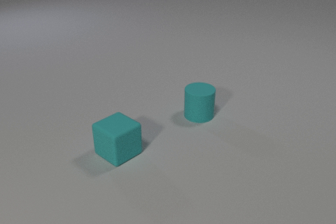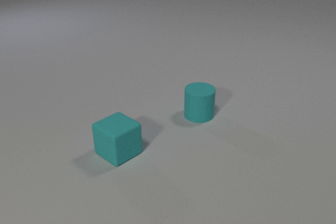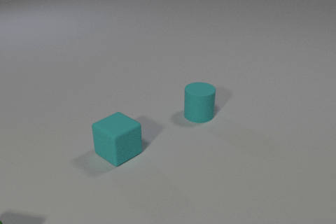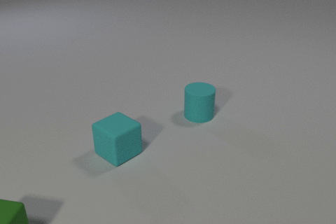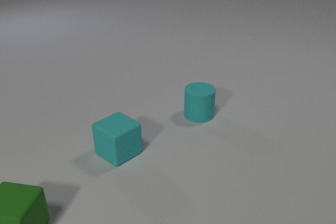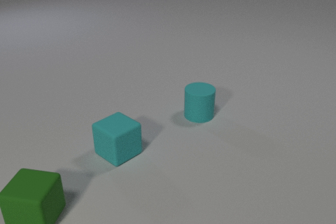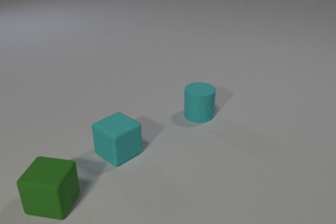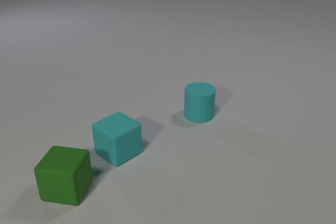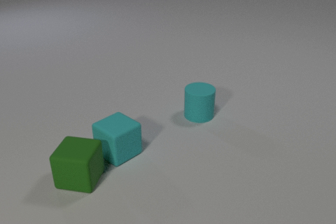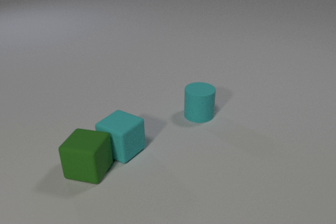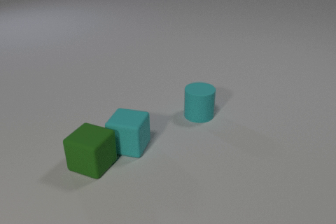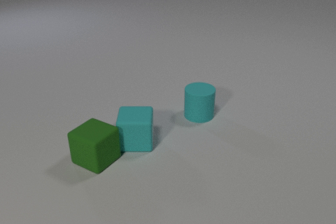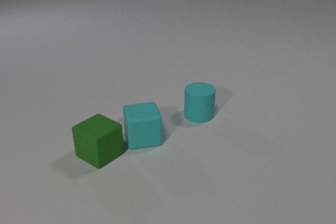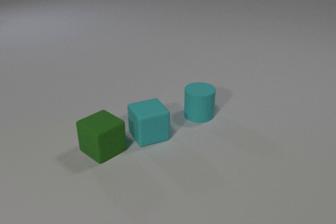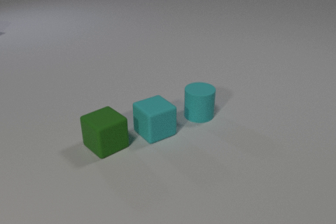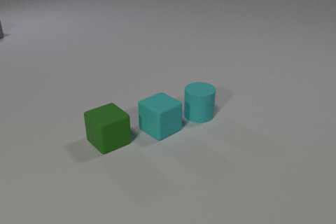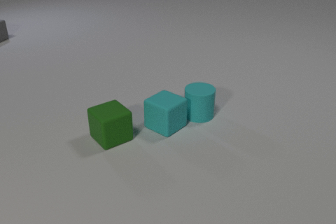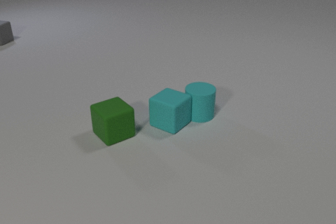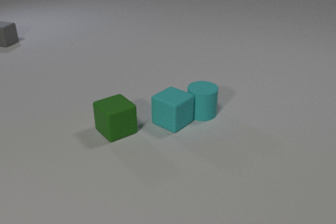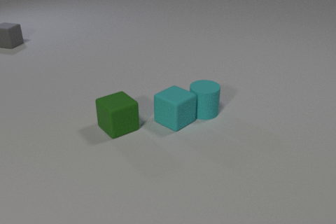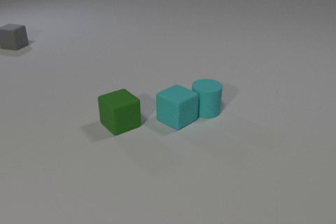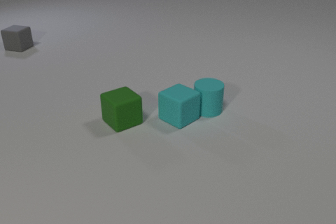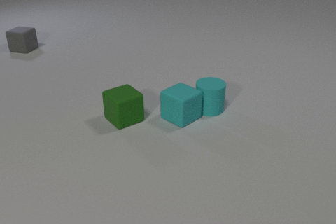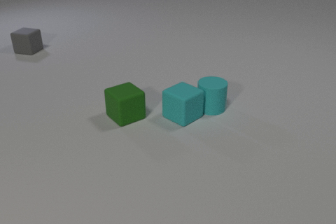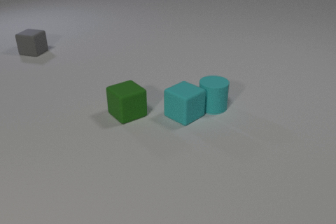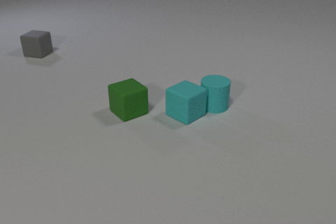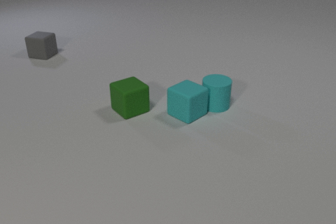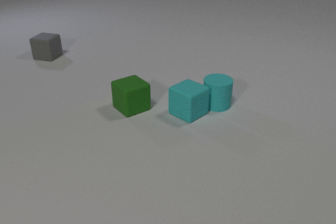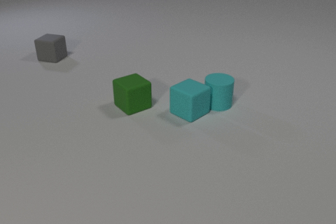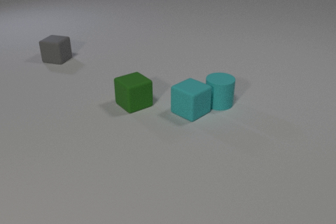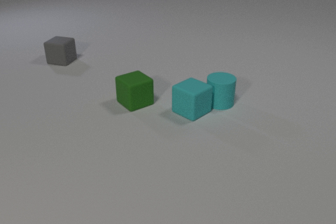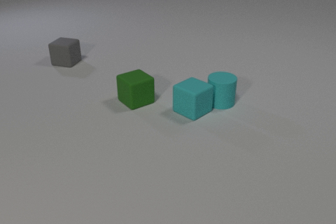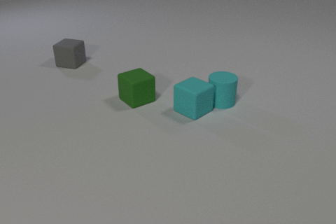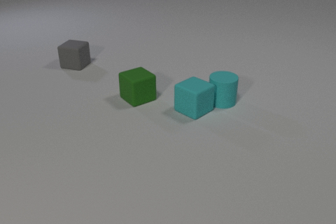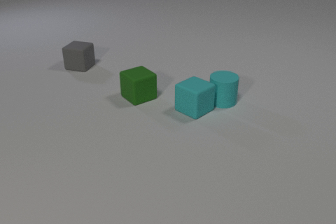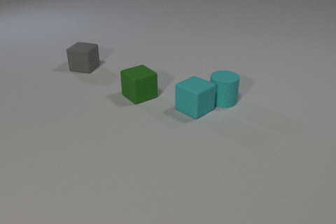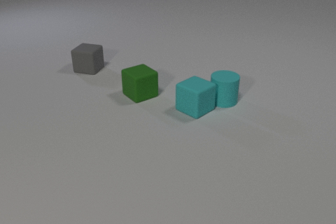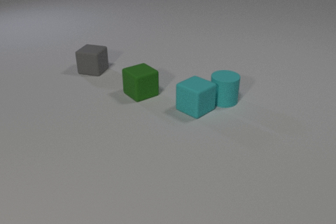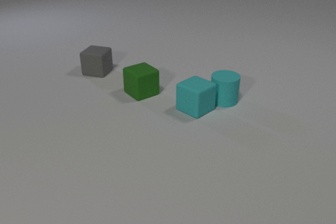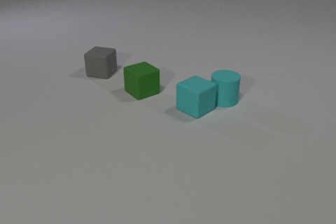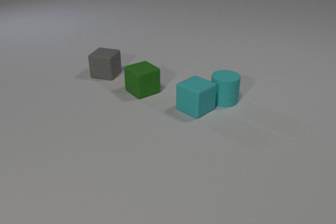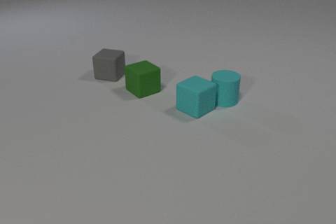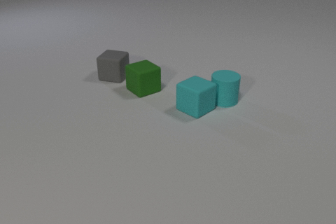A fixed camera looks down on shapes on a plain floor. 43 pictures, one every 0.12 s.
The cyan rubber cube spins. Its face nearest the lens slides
to the right.
The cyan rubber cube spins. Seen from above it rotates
counterclockwise.
0.00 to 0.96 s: The green rubber cube comes in at the bottom edge, slides to the right and away from the camera.
0.96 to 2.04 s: The green rubber cube slides away from the camera and to the right, spins so that its near face slides to the left, clockwise seen from above. The cyan rubber cube slides to the right and away from the camera, spins so that its near face slides to the right, counterclockwise seen from above. The gray rubber cube comes in at the left edge, slides toward the camera and to the right. The green rubber cube and the cyan rubber cube collide. The cyan rubber cube and the cyan rubber cylinder collide.
2.04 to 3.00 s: The green rubber cube slides away from the camera. The cyan rubber cube slides away from the camera and to the right. The gray rubber cube slides toward the camera and to the right. The cyan rubber cylinder slides away from the camera and to the right.
3.00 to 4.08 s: The green rubber cube slides away from the camera. The cyan rubber cube slides away from the camera and to the right. The gray rubber cube slides toward the camera and to the right. The cyan rubber cylinder slides away from the camera and to the right.
4.08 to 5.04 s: The green rubber cube slides away from the camera. The gray rubber cube slides to the right and toward the camera.
What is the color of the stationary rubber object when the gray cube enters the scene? cyan.
What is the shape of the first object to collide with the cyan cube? cube.
What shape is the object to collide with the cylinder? cube.
